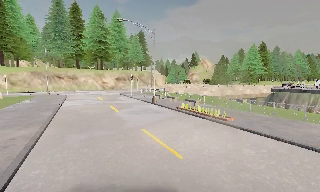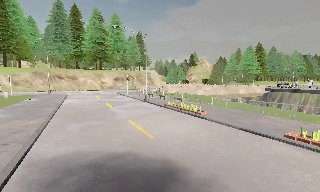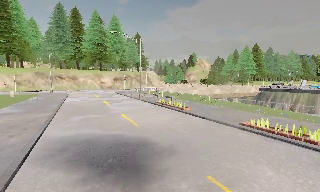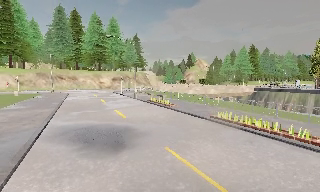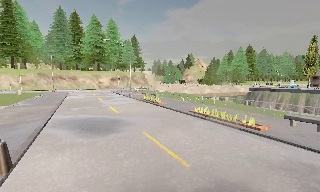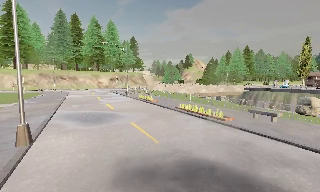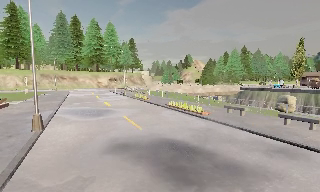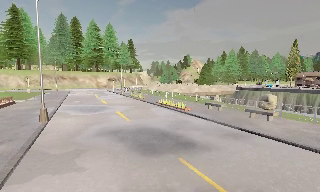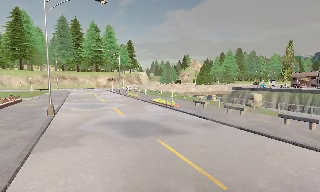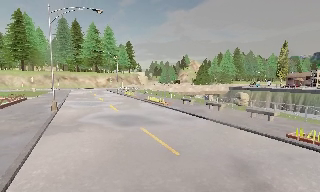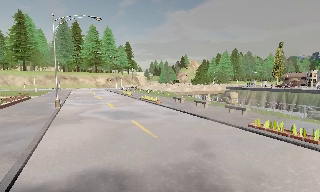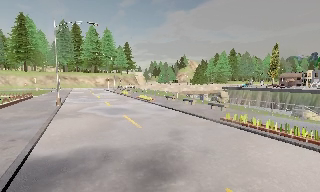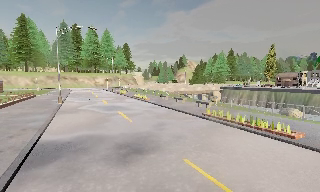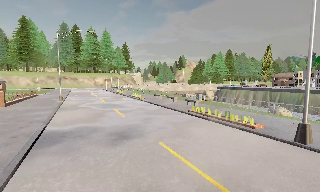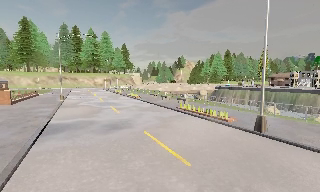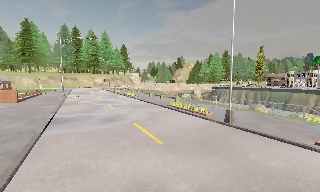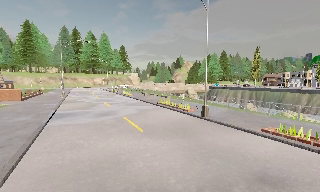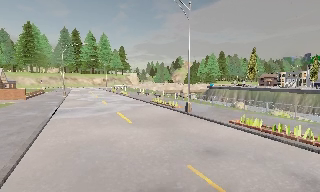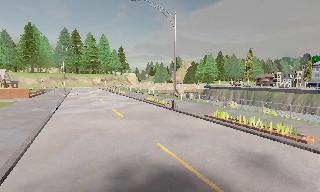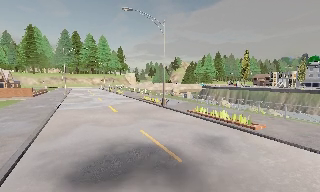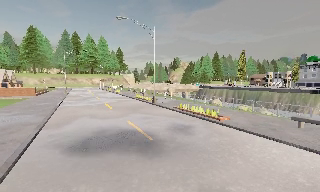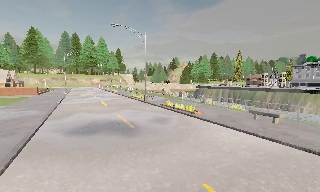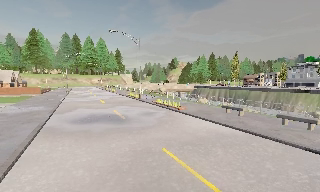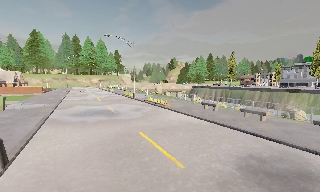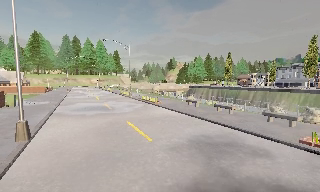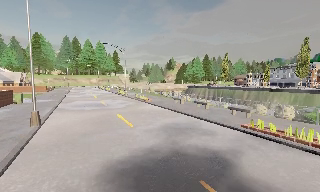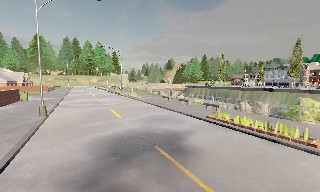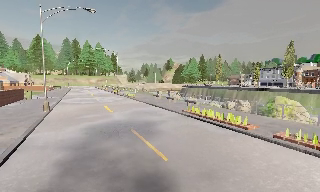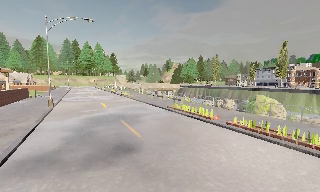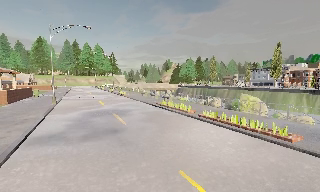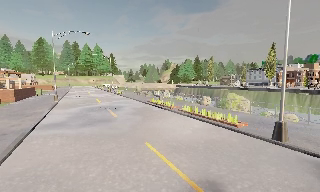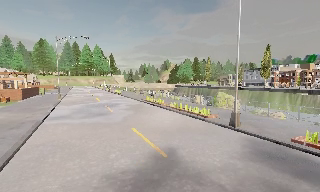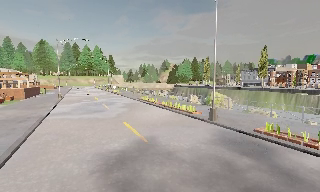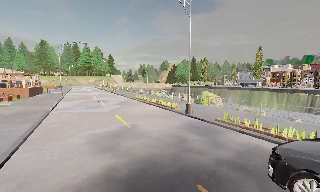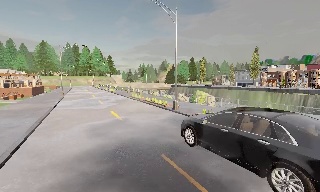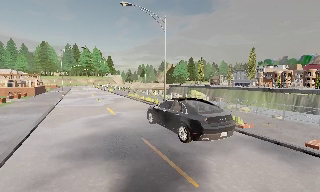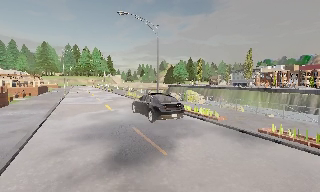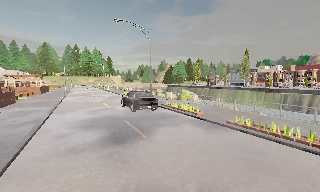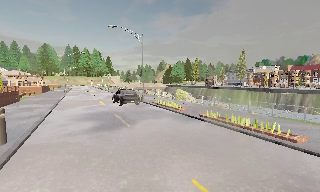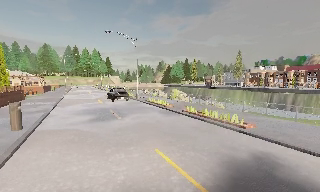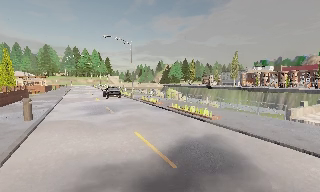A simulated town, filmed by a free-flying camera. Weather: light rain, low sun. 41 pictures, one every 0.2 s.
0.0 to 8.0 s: The camera travels backward and to its right, about 75 m, so what stands in front gets smaller.
The film runs forward here.
